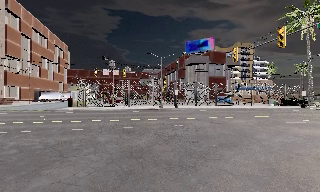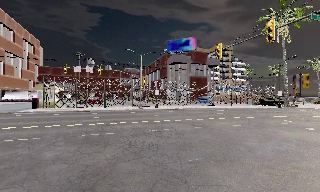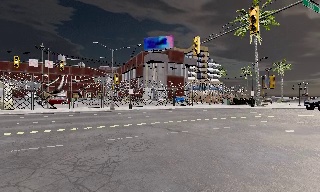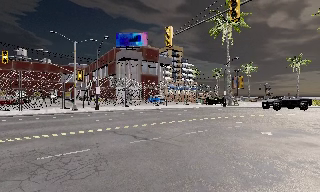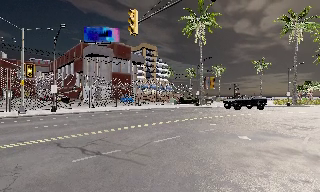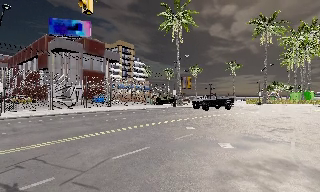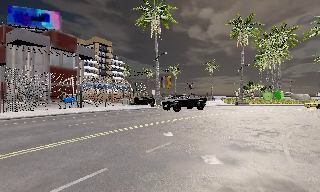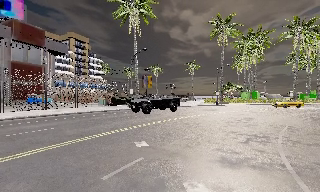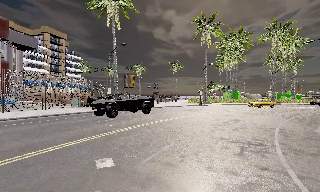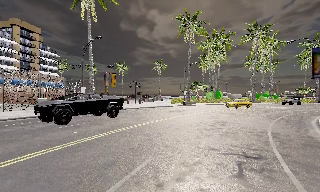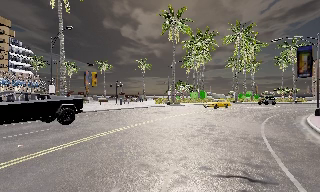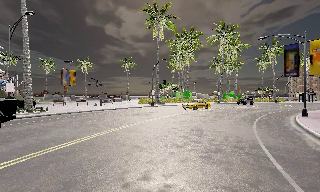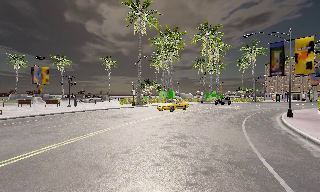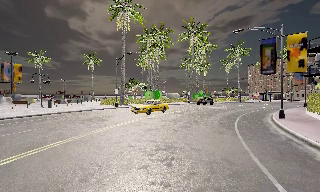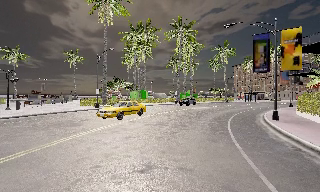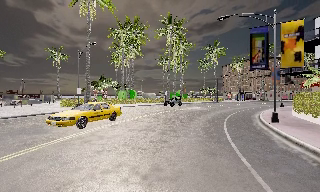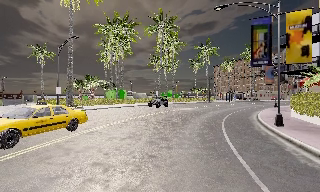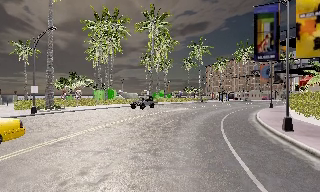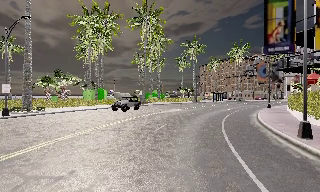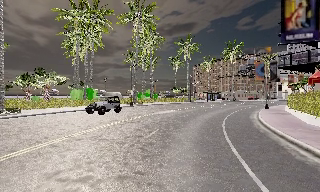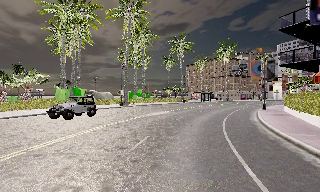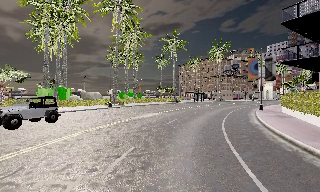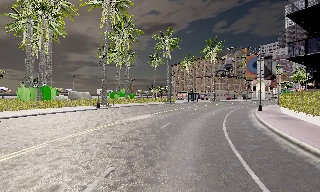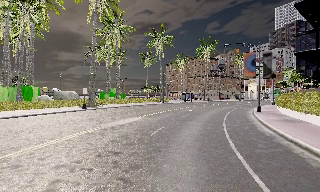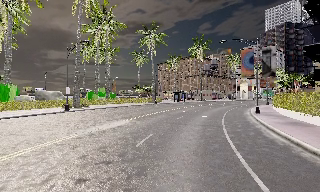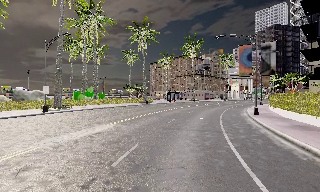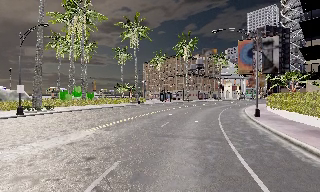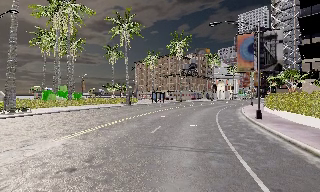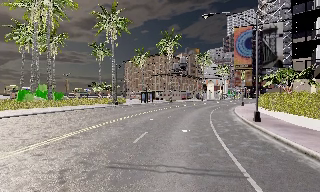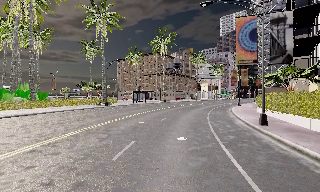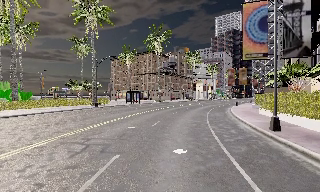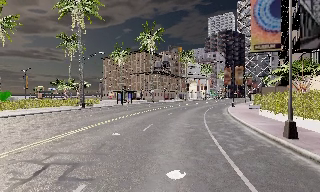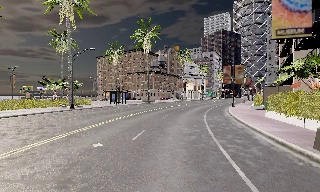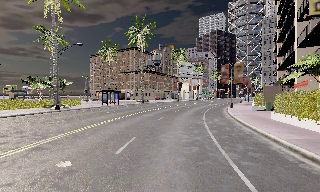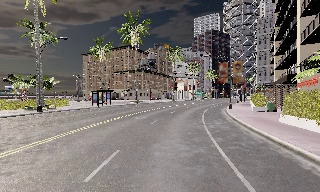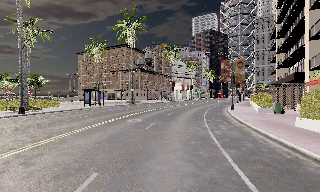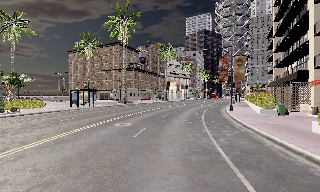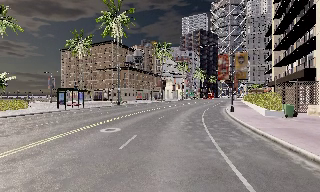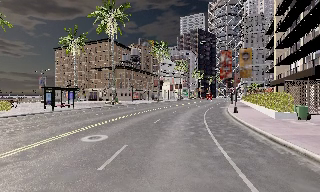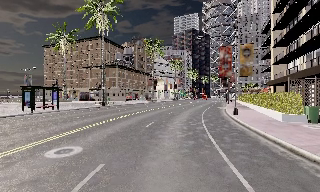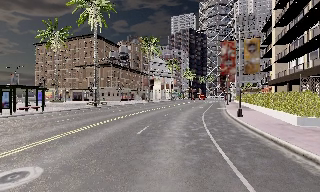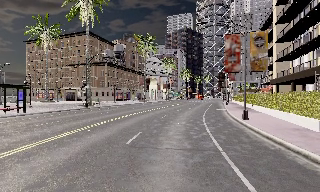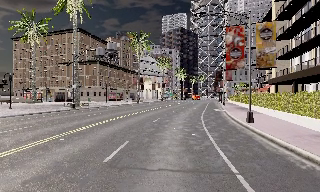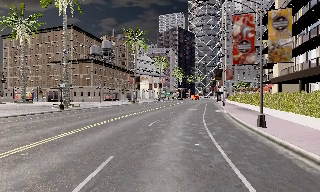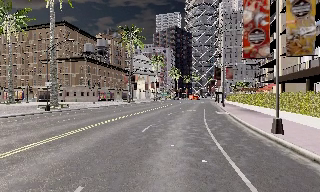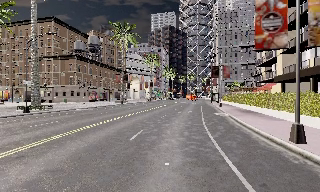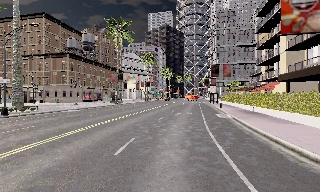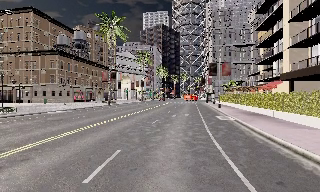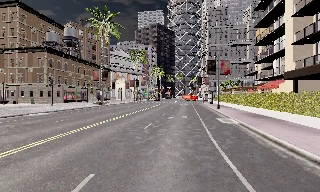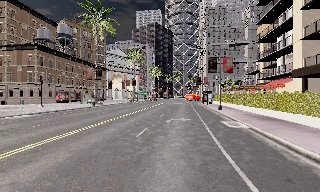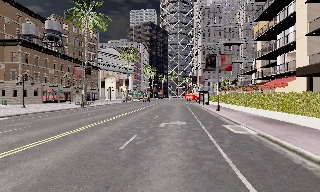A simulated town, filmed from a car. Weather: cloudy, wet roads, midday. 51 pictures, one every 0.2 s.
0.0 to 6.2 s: The scene slides to the left, as the camera pans about 135 degrees to its right. It travels forward, about 50 m.
6.2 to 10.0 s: The scene slides to the left, as the camera pans about 25 degrees to its right. It travels forward, about 30 m, so what stands in front looms larger.
The film runs forward here.
